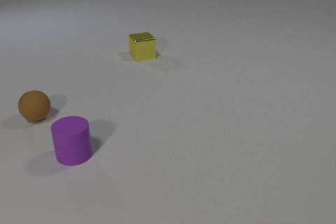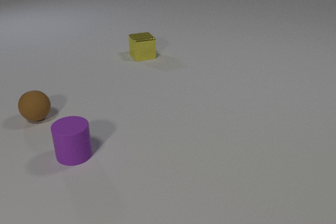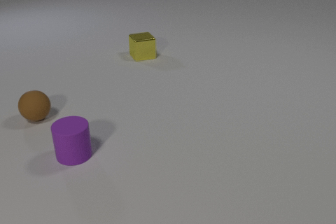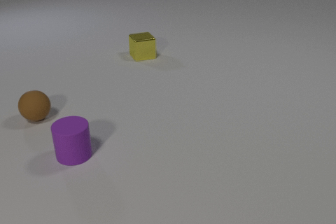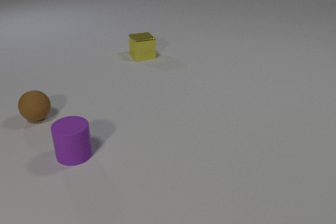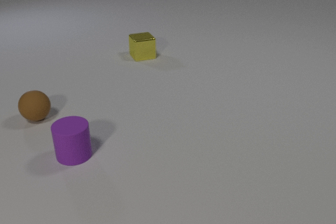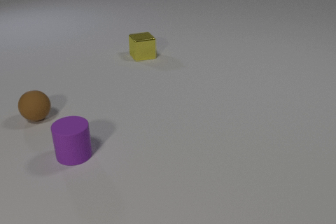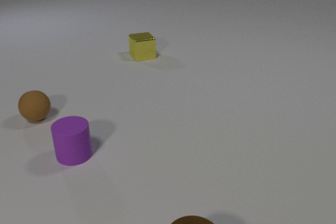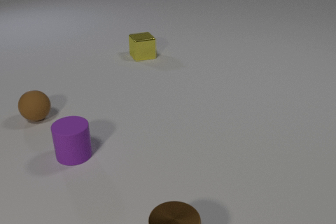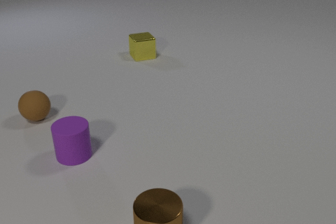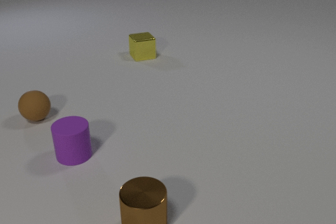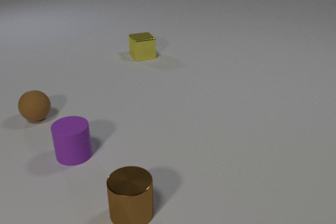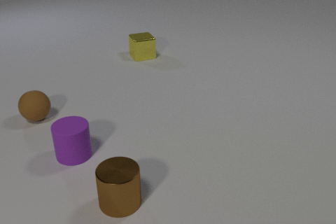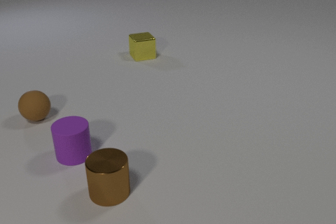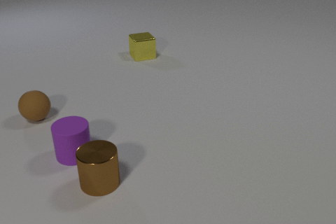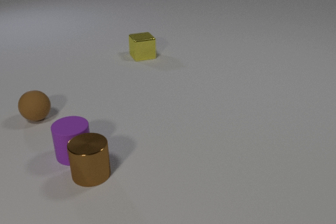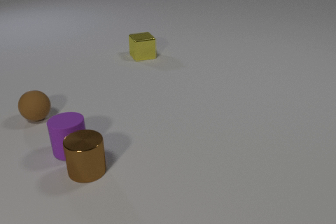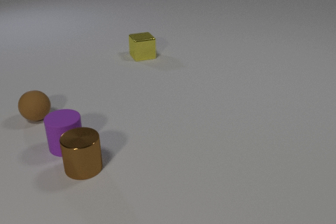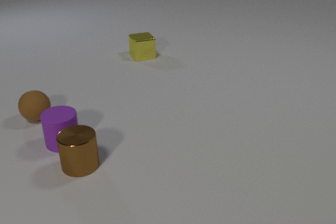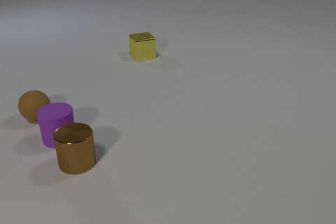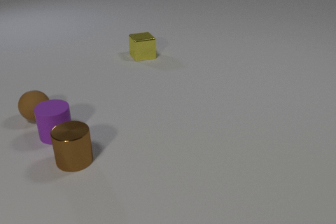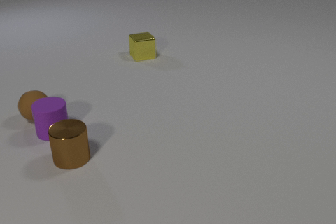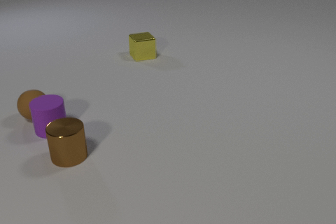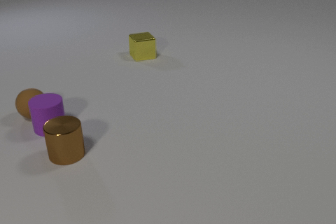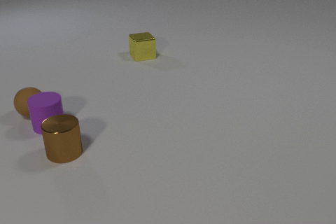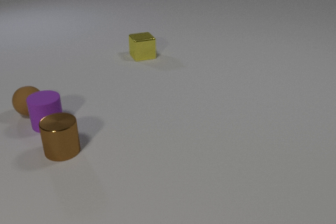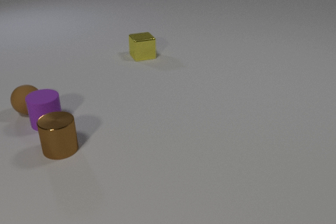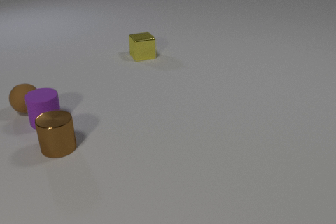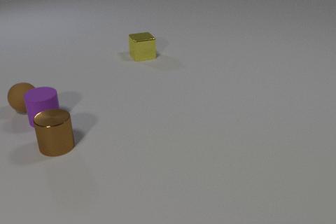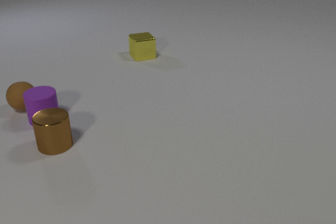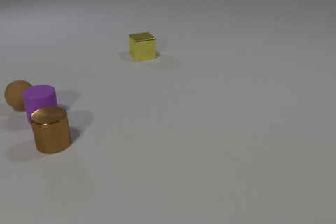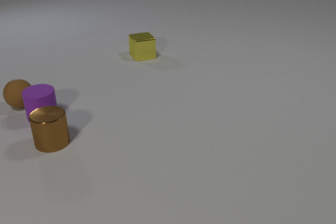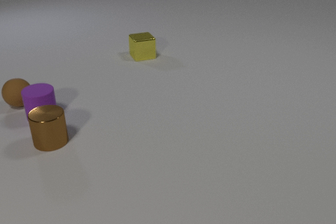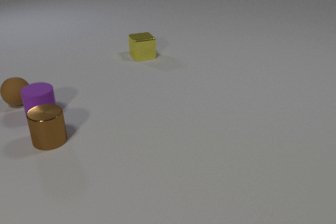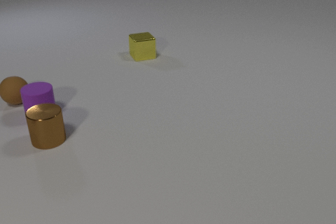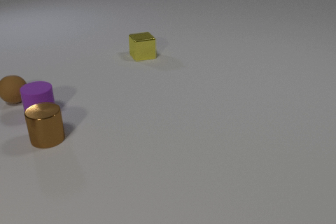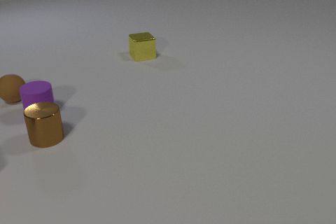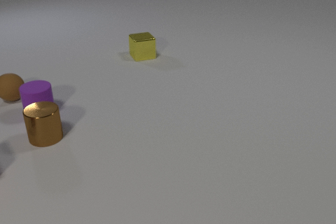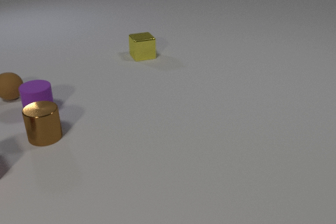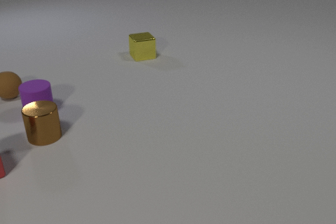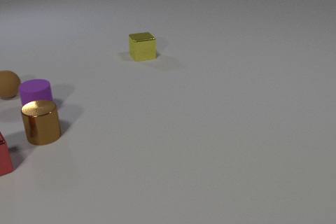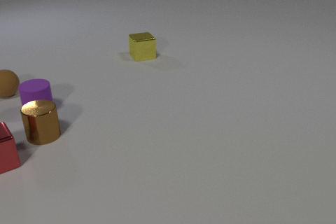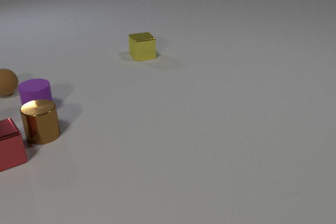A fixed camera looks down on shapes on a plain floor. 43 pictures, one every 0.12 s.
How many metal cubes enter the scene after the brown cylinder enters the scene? 1.
Are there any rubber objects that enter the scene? no.
What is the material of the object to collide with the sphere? rubber.
0.00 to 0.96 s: The brown metal cylinder comes in at the bottom edge, slides away from the camera and to the left.
0.96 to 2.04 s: The brown metal cylinder slides away from the camera and to the left. The purple rubber cylinder slides away from the camera. The brown metal cylinder and the purple rubber cylinder collide.
2.04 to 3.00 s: The brown metal cylinder slides away from the camera and to the left. The purple rubber cylinder slides away from the camera. The brown rubber sphere rolls away from the camera. The purple rubber cylinder and the brown rubber sphere collide.
3.00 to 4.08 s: The brown metal cylinder slides away from the camera and to the left. The purple rubber cylinder slides away from the camera. The brown rubber sphere rolls away from the camera and to the left.
4.08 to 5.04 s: The brown metal cylinder slides away from the camera. The purple rubber cylinder slides away from the camera. The red metal cube comes in at the left edge, slides to the right and away from the camera. The brown rubber sphere rolls away from the camera.
